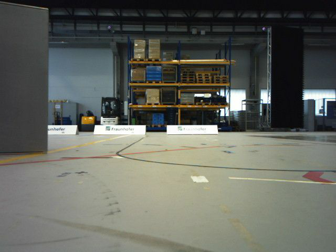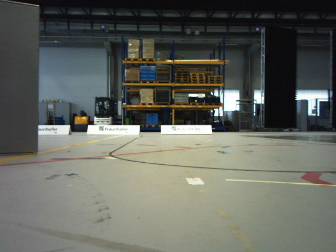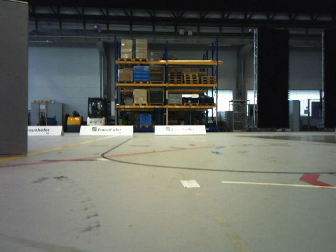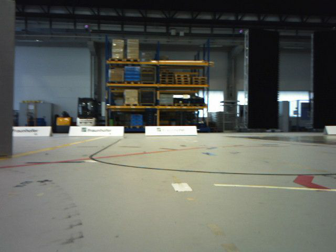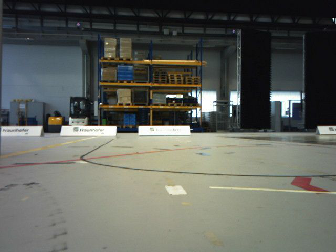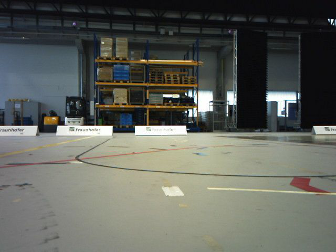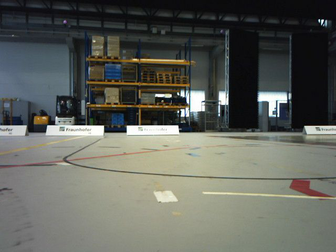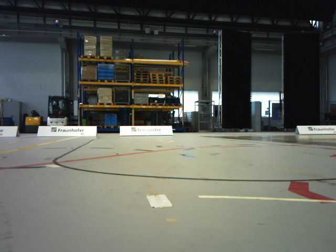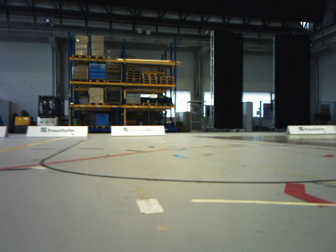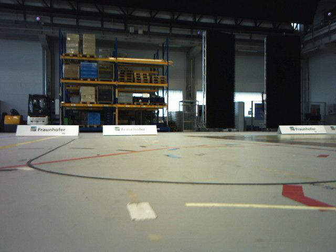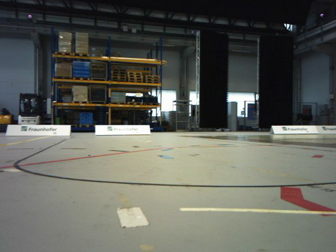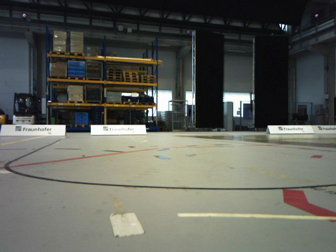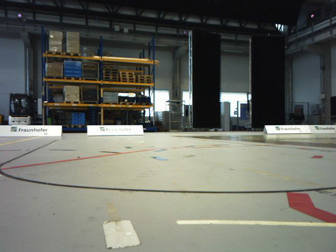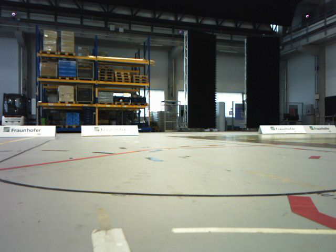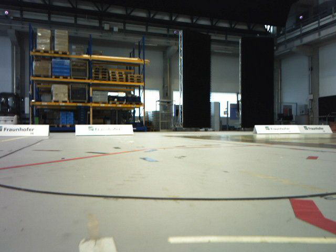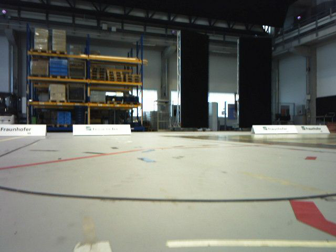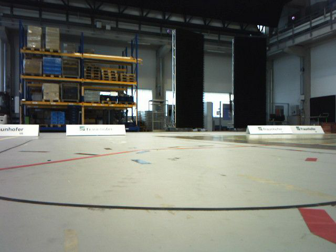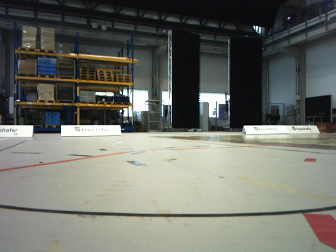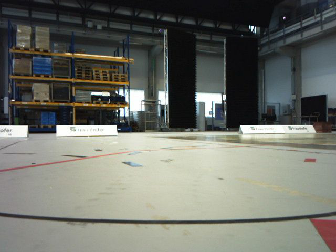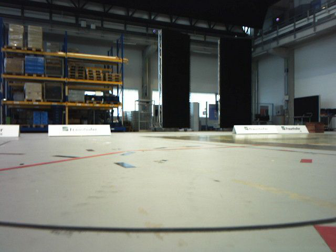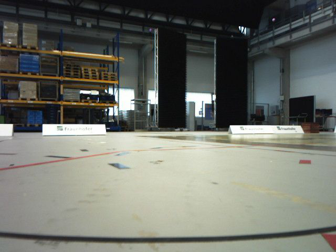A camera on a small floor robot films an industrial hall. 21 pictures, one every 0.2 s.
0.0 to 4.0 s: The scene slides to the left, as the camera pans about 20 degrees to its right. It travels forward, about 0.8 m, so what stands in front looms larger.
The film runs forward here.
